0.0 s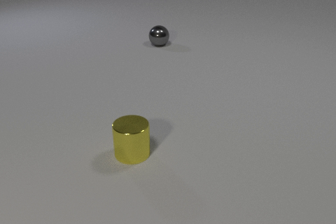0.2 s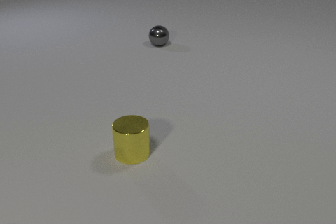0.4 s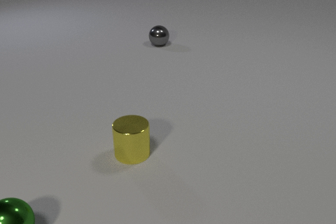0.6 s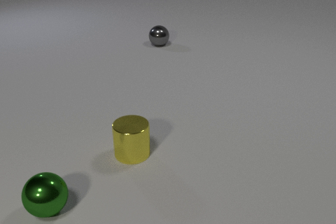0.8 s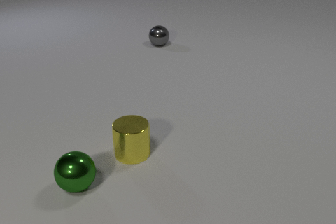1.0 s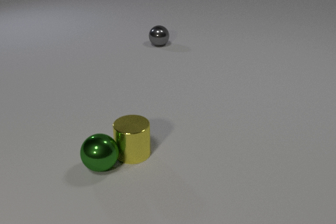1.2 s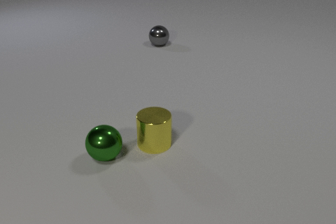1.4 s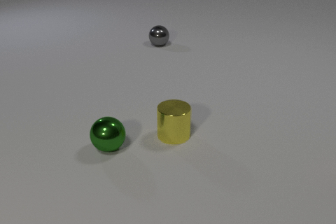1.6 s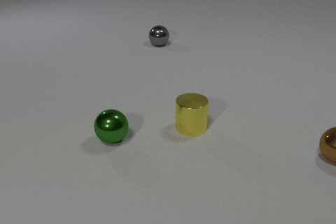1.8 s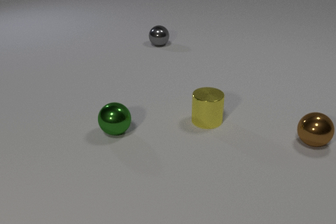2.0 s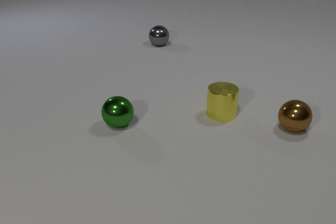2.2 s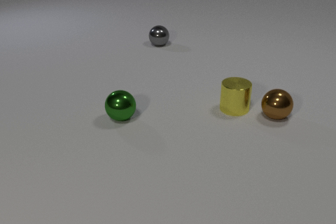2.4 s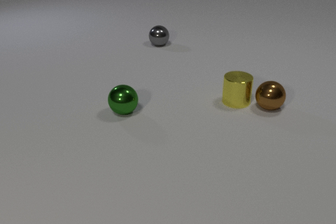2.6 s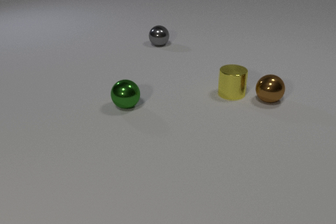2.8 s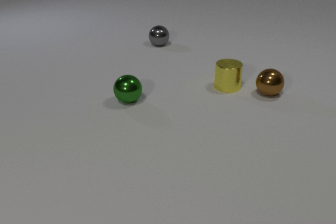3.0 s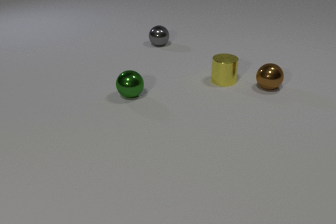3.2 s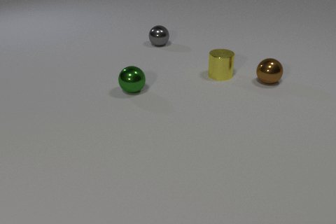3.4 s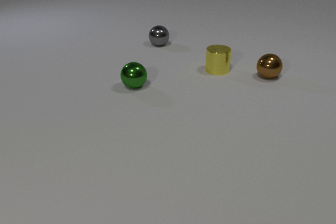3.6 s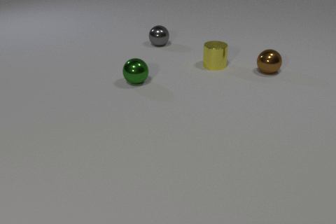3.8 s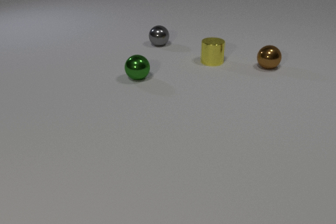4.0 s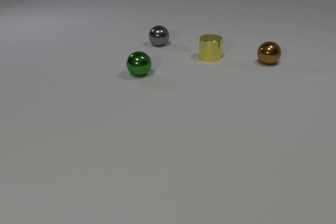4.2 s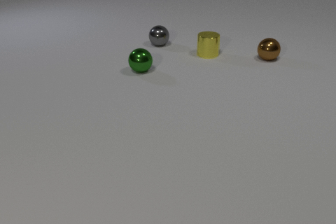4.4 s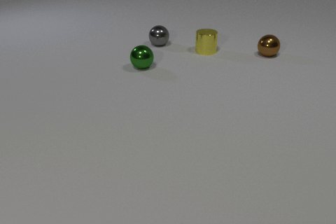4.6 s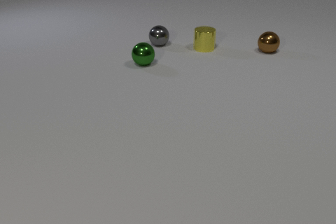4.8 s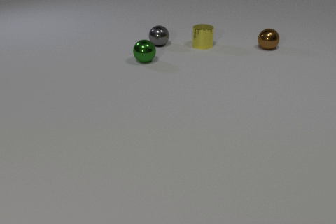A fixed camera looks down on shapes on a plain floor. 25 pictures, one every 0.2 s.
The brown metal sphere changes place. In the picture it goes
away from the camera.
The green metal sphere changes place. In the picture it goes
away from the camera.
0.0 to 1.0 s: The green metal sphere comes in at the bottom edge, rolls to the right and away from the camera. The green metal sphere and the yellow metal cylinder collide.
1.0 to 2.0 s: The green metal sphere rolls away from the camera. The yellow metal cylinder slides to the right and away from the camera. The brown metal sphere comes in at the right edge, rolls to the left and away from the camera.
2.0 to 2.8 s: The green metal sphere rolls away from the camera. The yellow metal cylinder slides away from the camera. The brown metal sphere rolls away from the camera. The yellow metal cylinder and the brown metal sphere collide.
2.8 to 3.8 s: The green metal sphere rolls away from the camera. The yellow metal cylinder slides away from the camera. The brown metal sphere rolls away from the camera.
3.8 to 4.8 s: The green metal sphere rolls away from the camera. The yellow metal cylinder slides away from the camera. The brown metal sphere rolls away from the camera.
Are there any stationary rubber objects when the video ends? no.
How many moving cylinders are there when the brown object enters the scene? 1.
What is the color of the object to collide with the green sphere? yellow.
